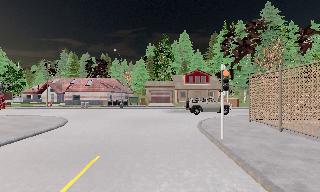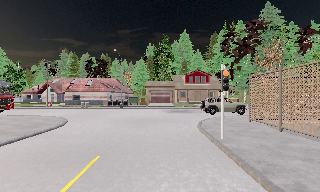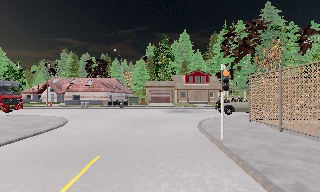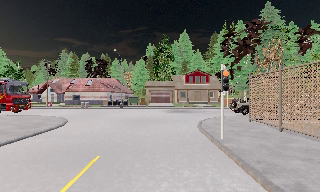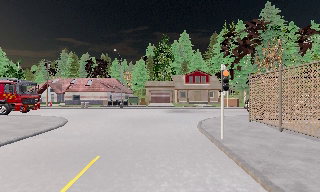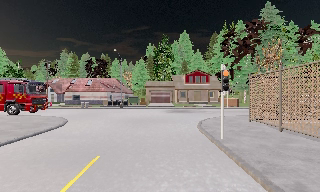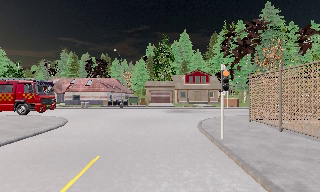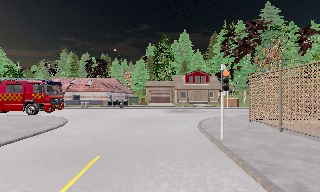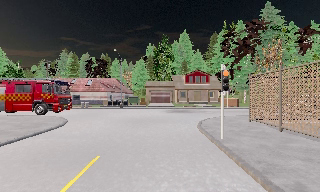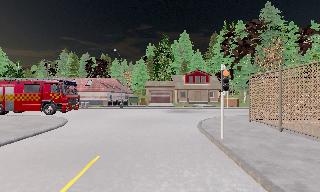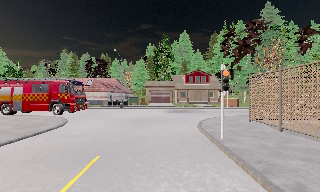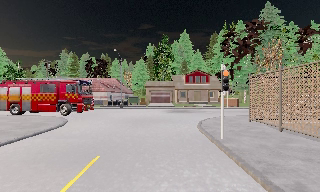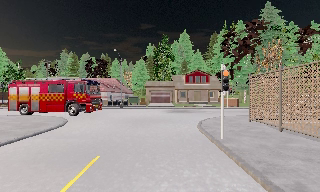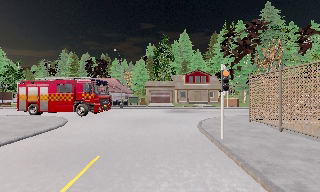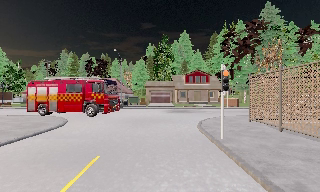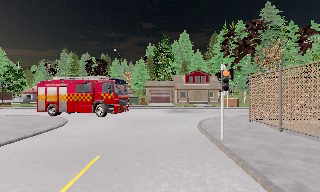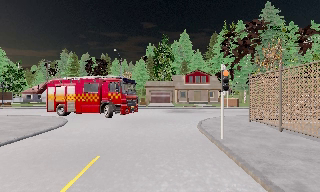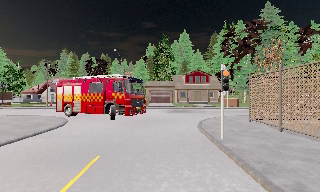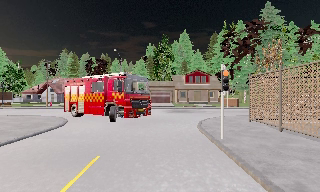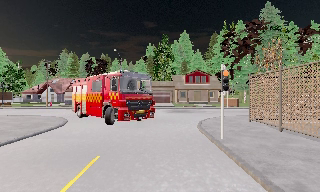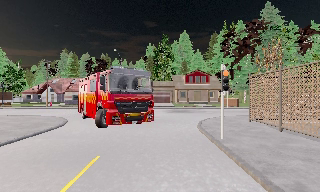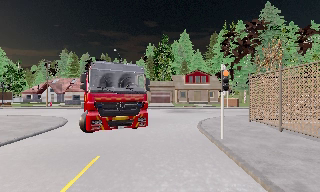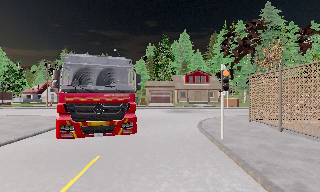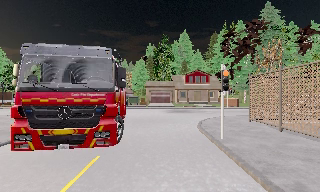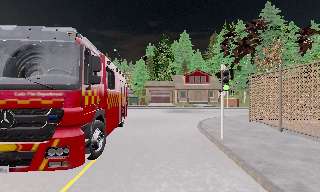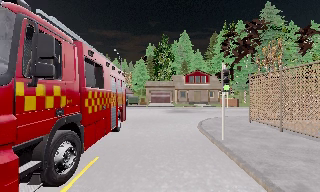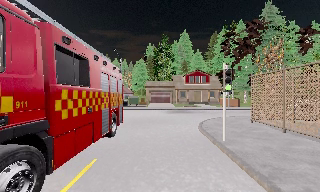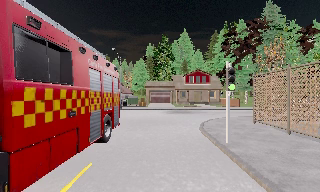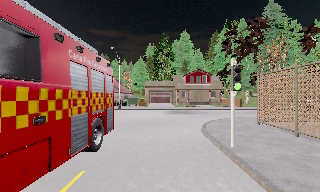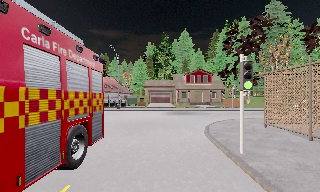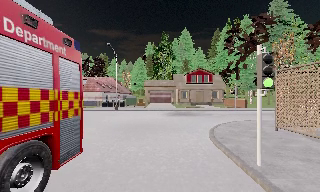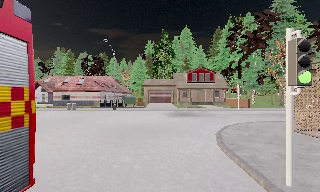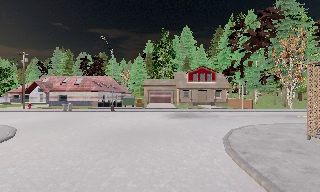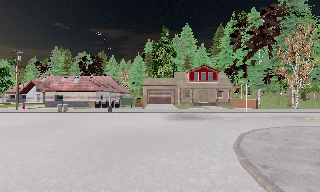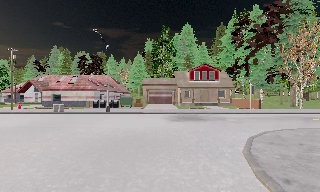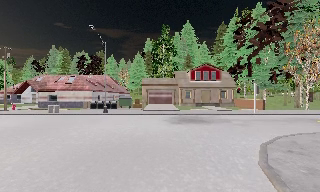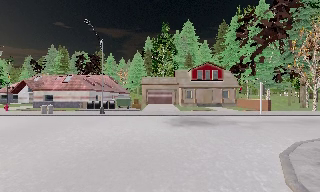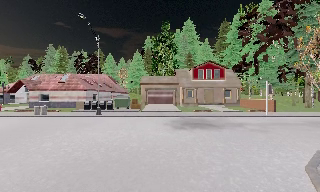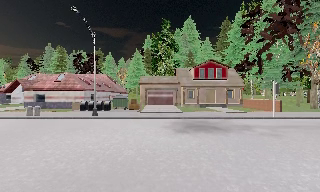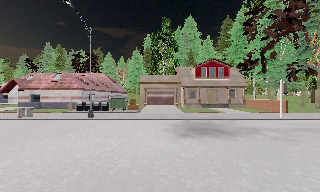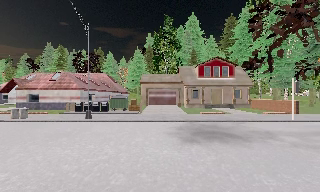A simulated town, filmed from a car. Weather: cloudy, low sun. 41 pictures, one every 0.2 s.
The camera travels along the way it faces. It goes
forward.
0.0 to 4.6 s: The camera keeps its place and its aim.
4.6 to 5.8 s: The camera travels forward, about 1.5 m, so what stands in front looms larger. It gains speed.
5.8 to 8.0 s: The camera travels forward, about 10 m, so what stands in front looms larger.
The film runs forward here.
